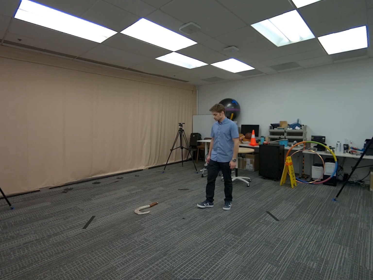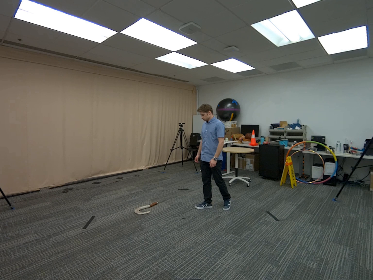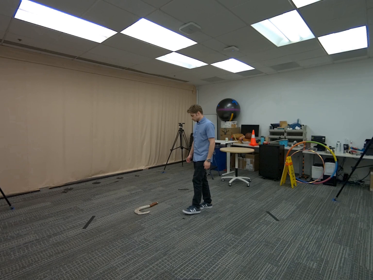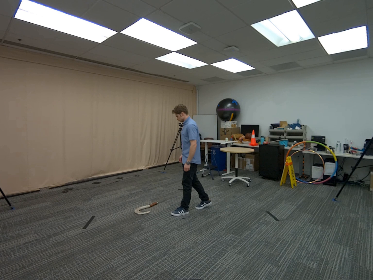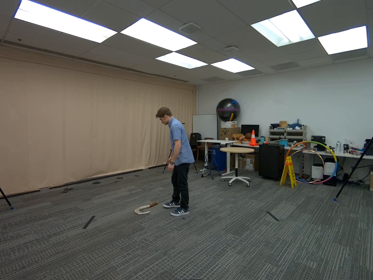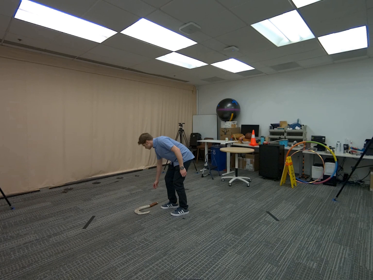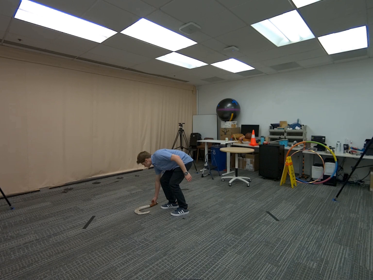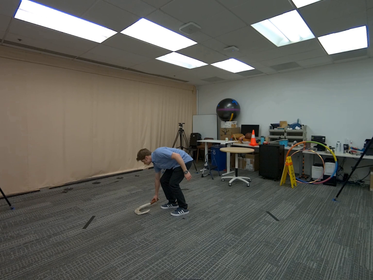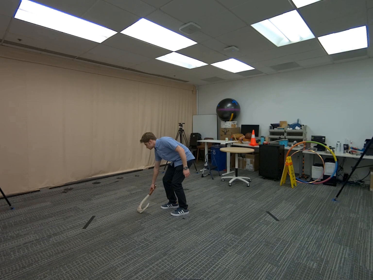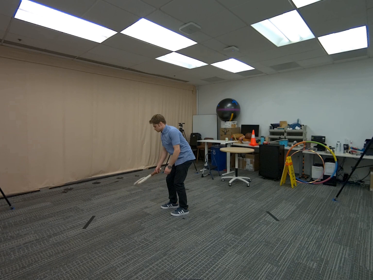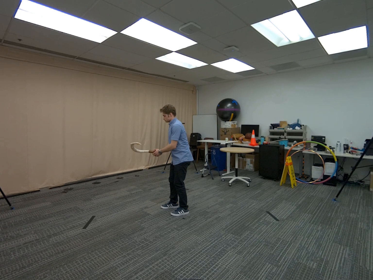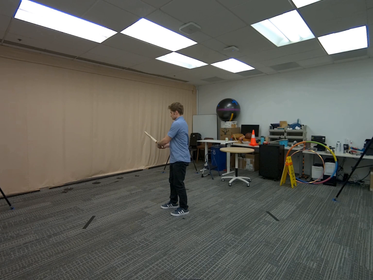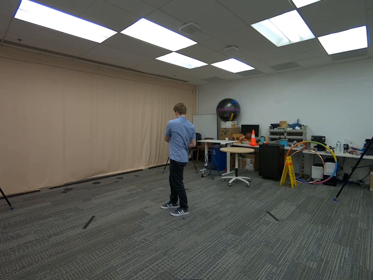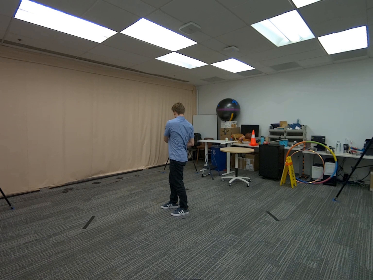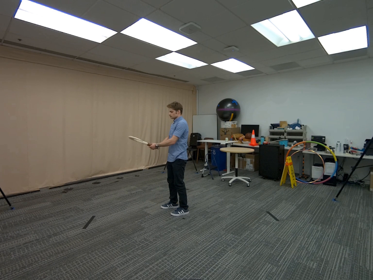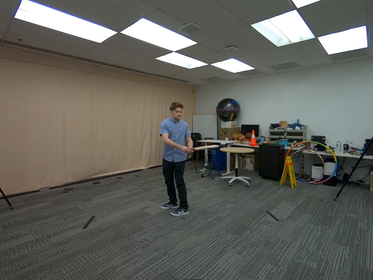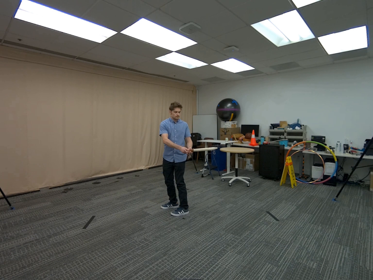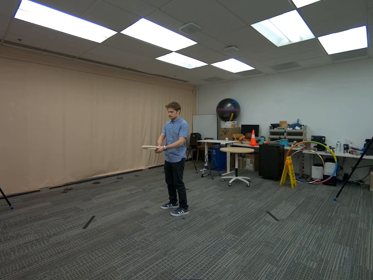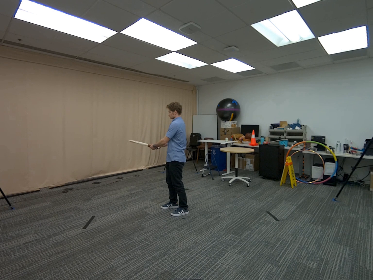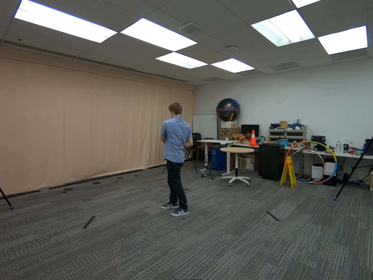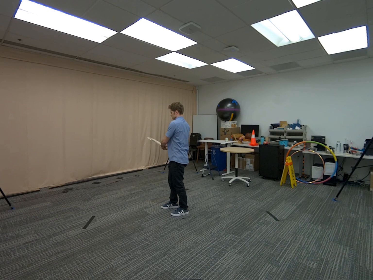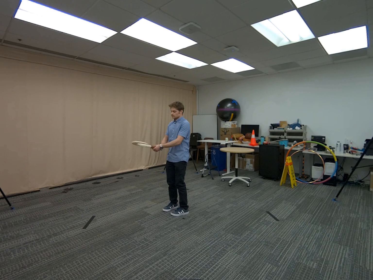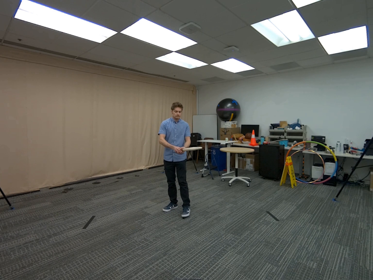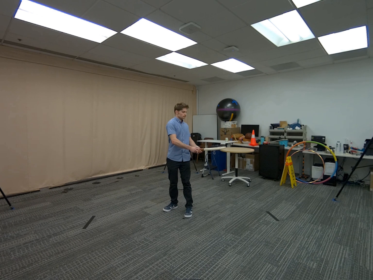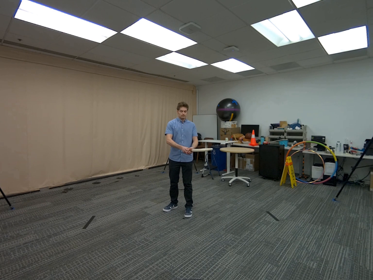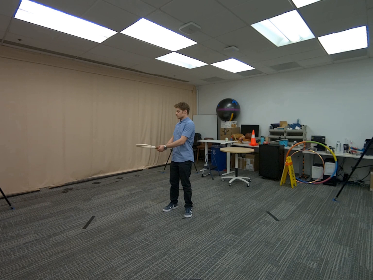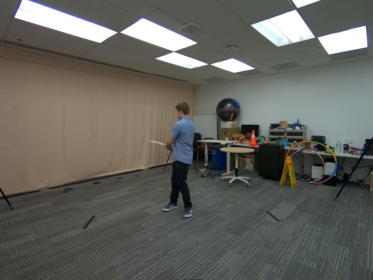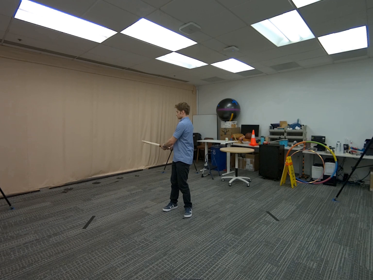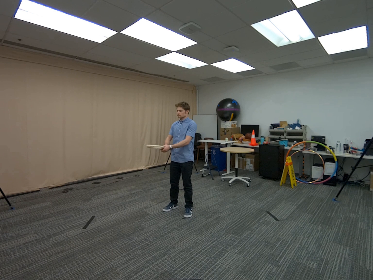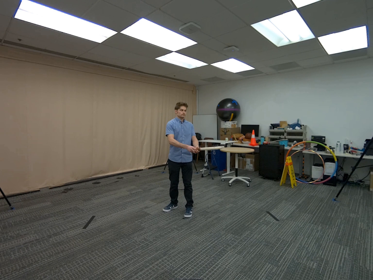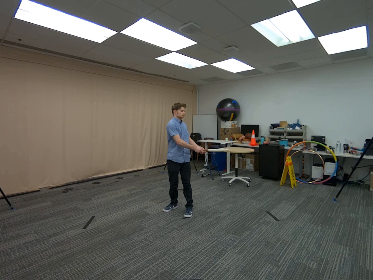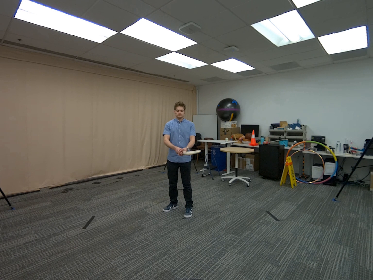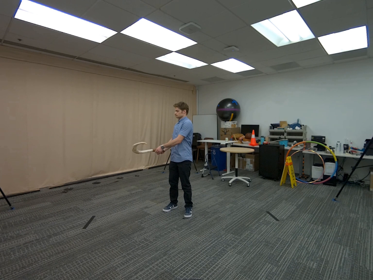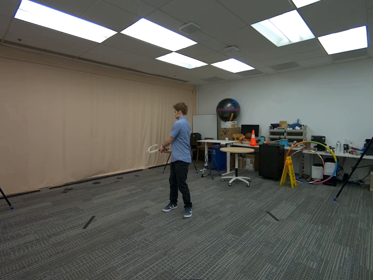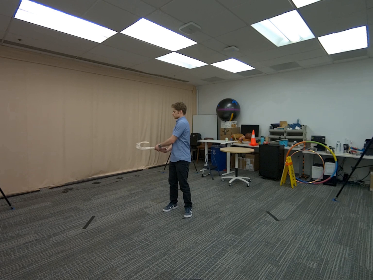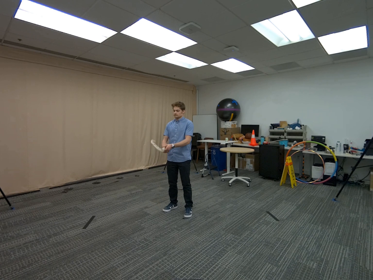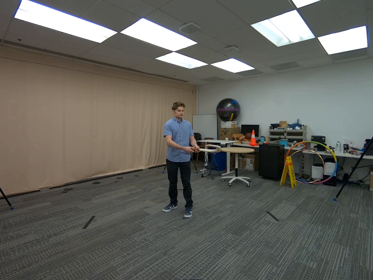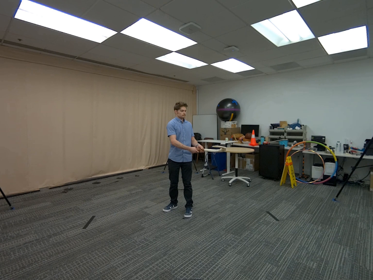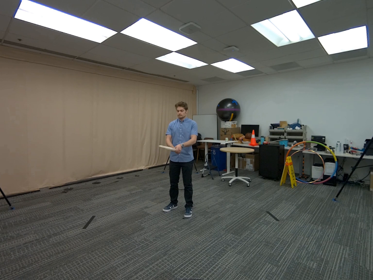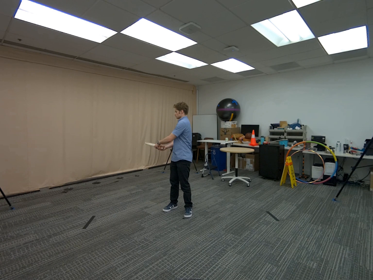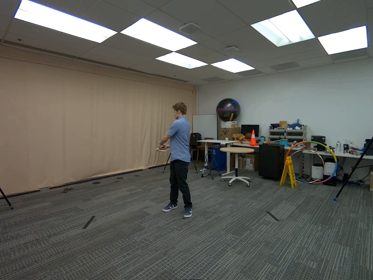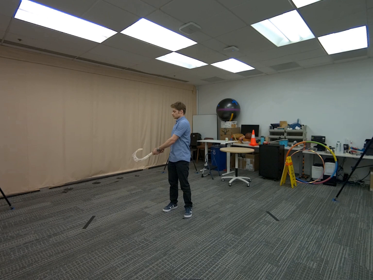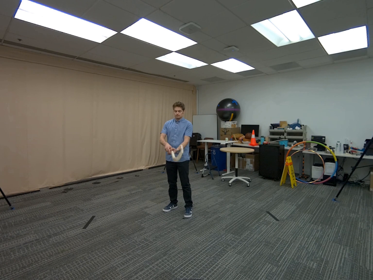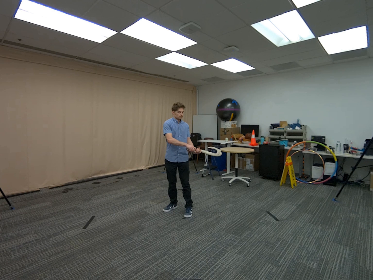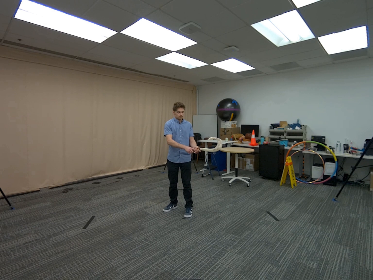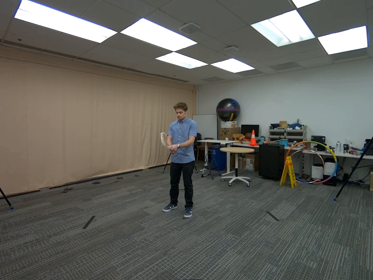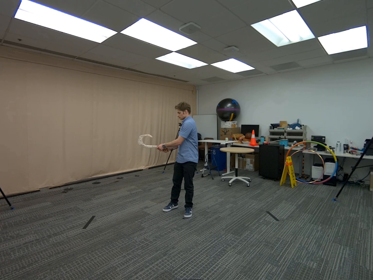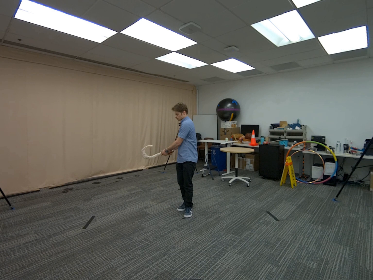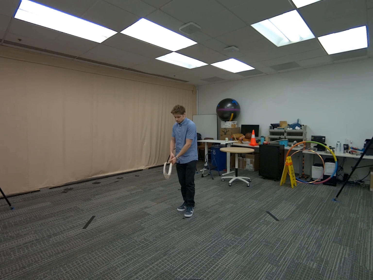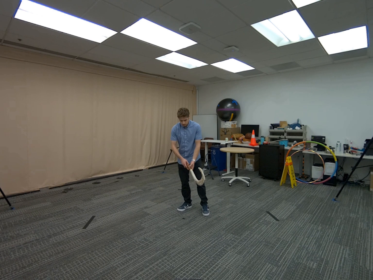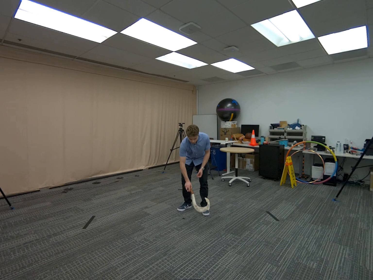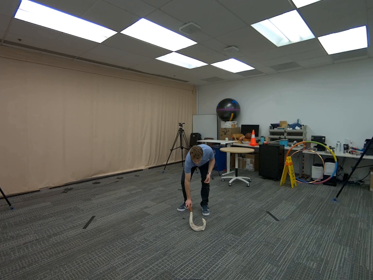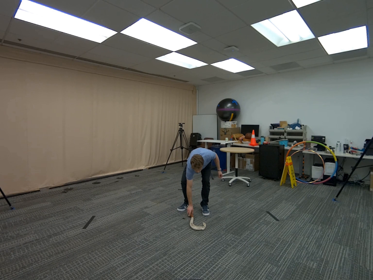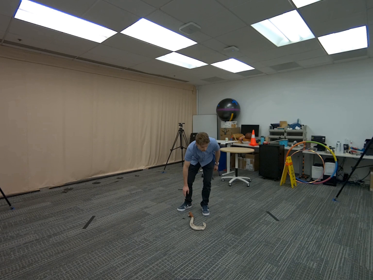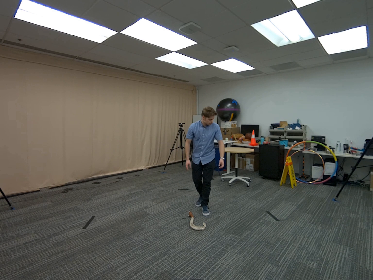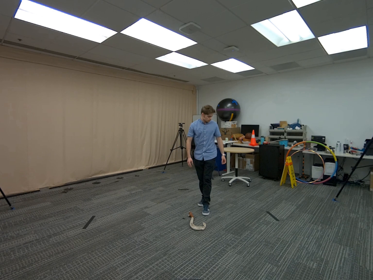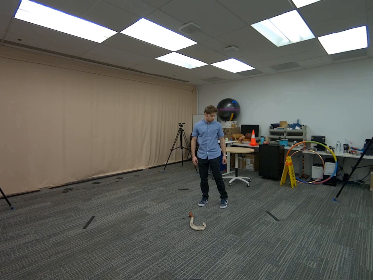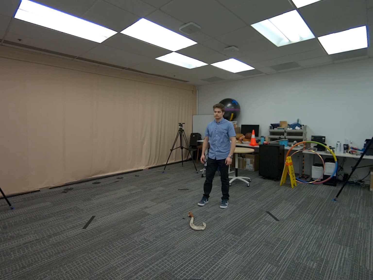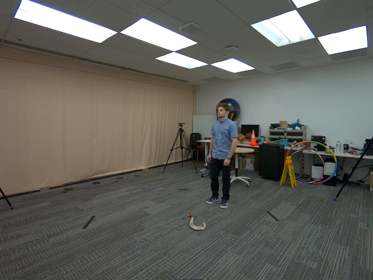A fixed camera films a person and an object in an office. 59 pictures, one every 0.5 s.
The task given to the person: Walk toward the large big fish hook lying on the floor. Reach down with both hands and pick up the hook from the floor. Rotate your torso side to side, swinging the hook in a horizontal motion in front of your body.
